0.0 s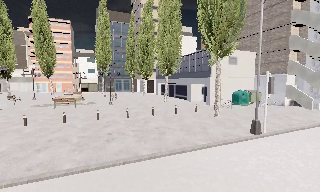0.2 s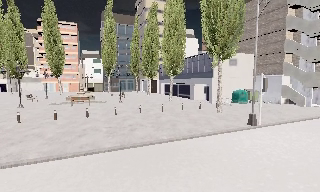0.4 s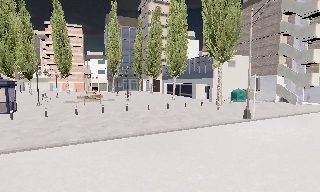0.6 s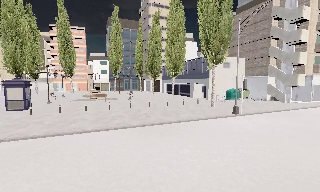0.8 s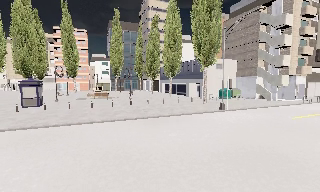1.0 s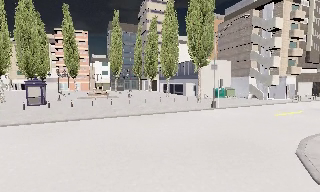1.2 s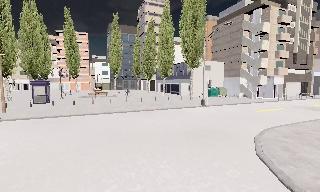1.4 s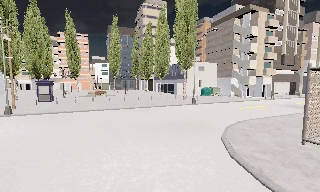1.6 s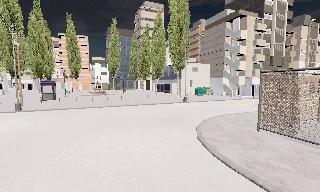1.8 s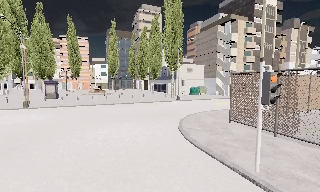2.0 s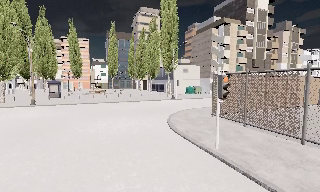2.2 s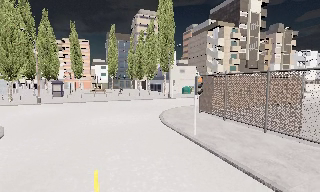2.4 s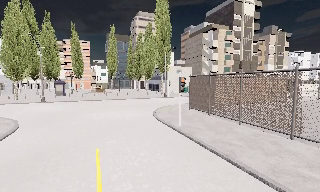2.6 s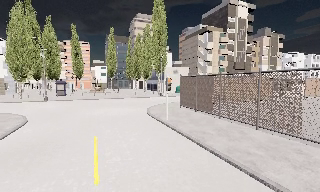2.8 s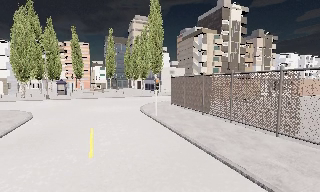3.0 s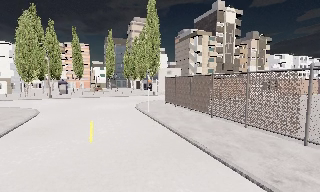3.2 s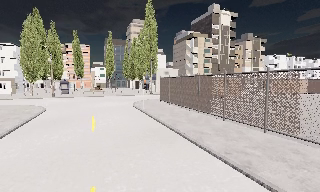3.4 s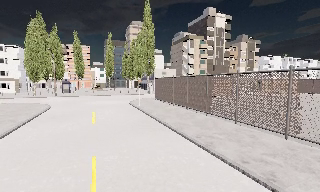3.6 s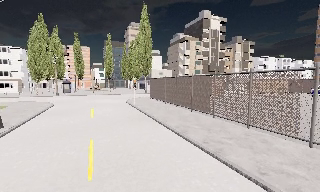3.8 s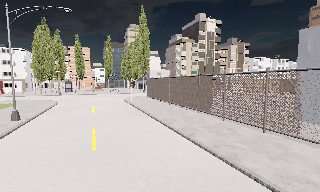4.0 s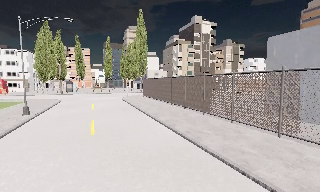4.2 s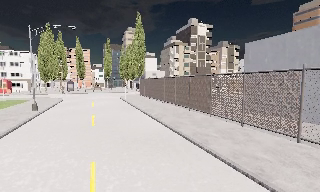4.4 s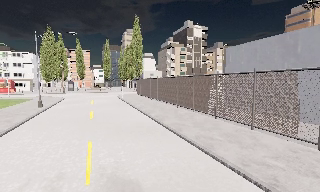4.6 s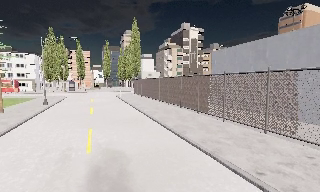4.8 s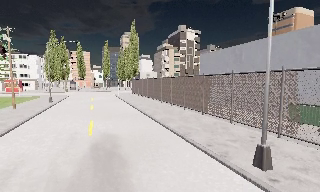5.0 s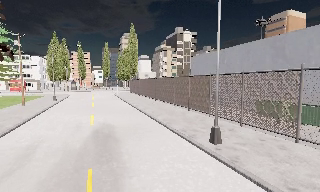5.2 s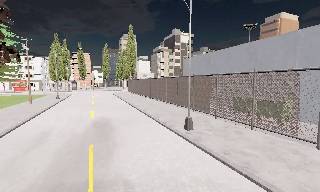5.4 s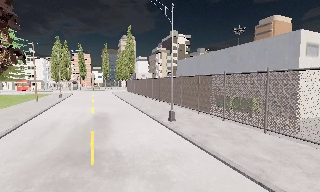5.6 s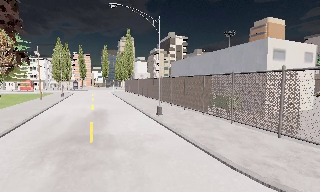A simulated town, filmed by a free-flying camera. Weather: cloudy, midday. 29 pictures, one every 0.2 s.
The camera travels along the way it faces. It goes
backward.
0.0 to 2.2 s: The camera travels backward, about 18 m, so what stands in front gets smaller.
2.2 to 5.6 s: The camera travels backward and to its right, about 30 m, so what stands in front gets smaller.
The film runs backward here.
